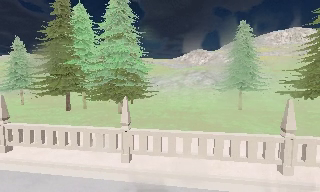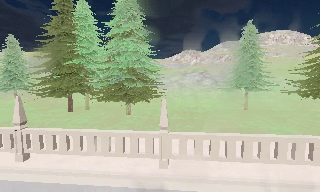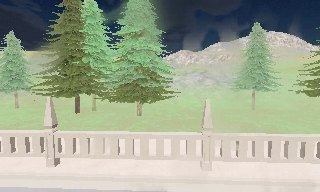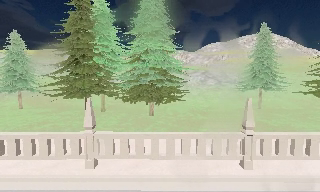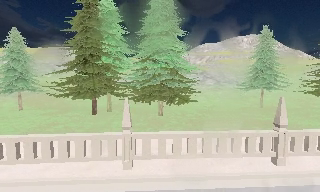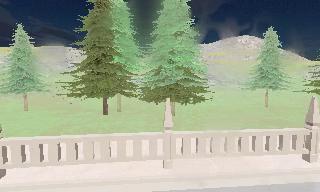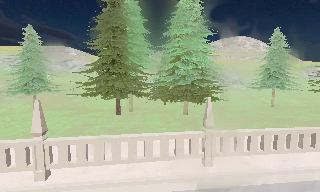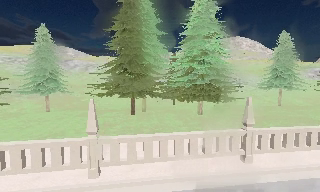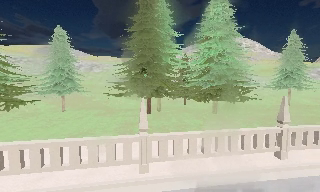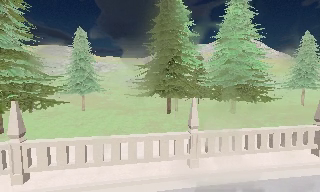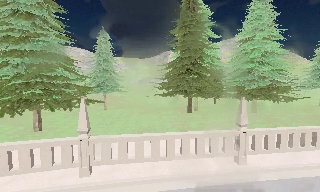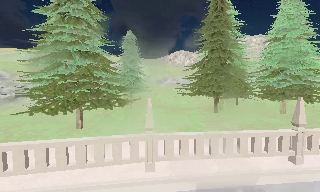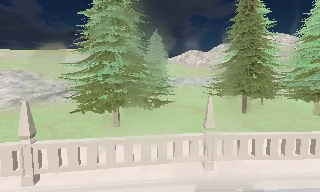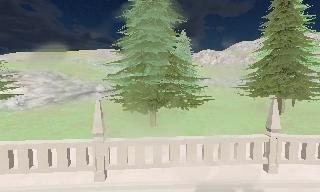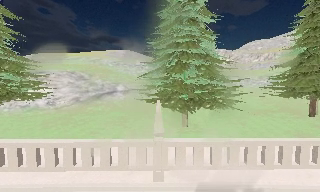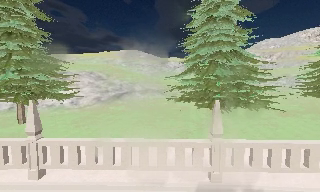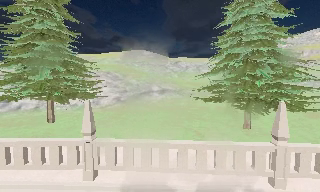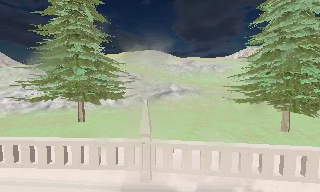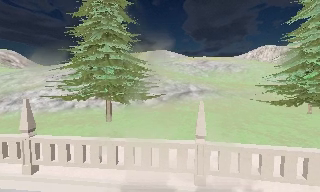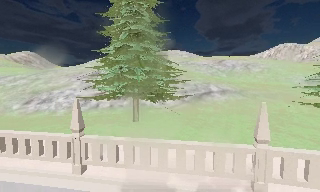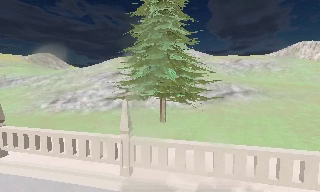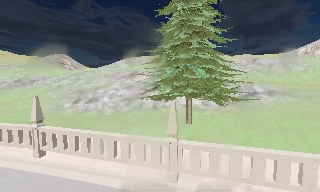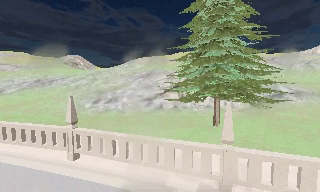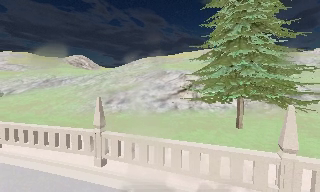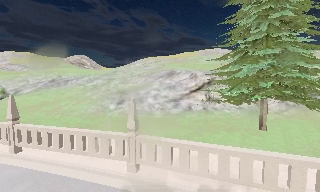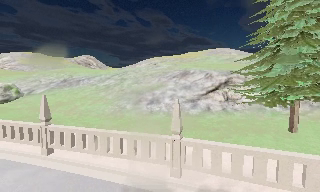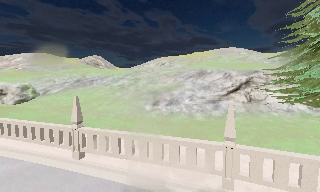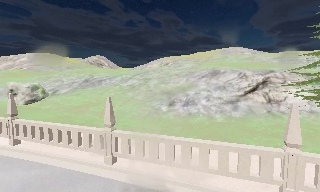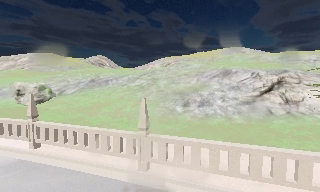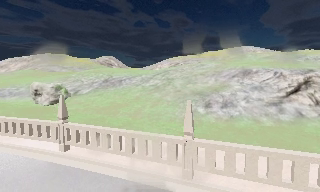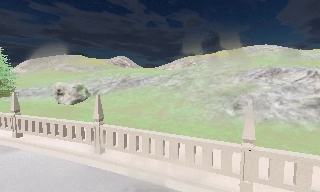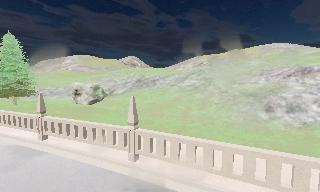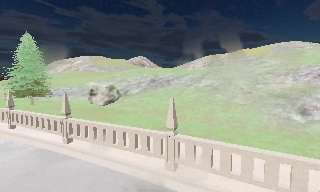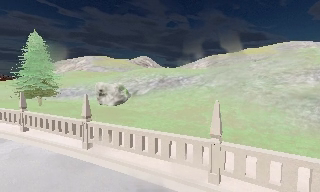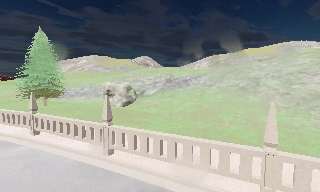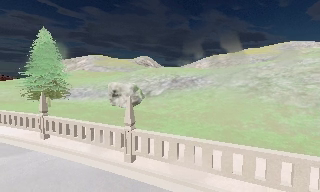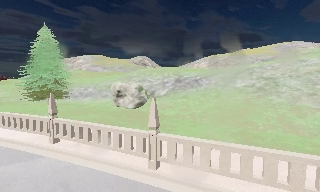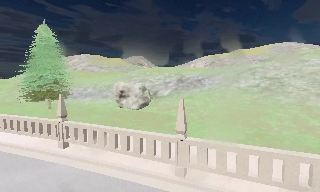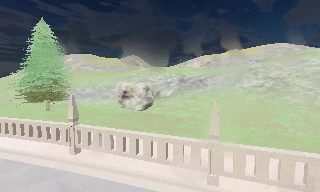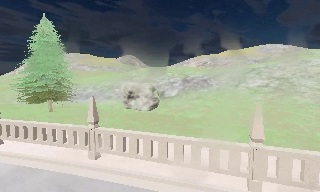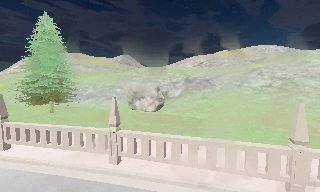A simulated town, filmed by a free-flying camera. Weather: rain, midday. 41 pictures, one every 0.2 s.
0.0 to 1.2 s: The camera pans to its right, which is clockwise from overhead, by about 15 degrees. It travels to its left, about 11 m, so close, fixed things drift to the right.
1.2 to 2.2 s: The camera travels to its left, about 10 m, so close, fixed things drift to the right.
2.2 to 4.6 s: The scene slides to the right, as the camera pans about 40 degrees to its left. It travels to its left, about 19 m, so close, fixed things drift to the right.
4.6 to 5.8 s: The camera travels to its left, about 9 m, so close, fixed things drift to the right.
5.8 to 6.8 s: The camera swings to its left by about 10 degrees, and the scene slides to the right. It travels to its left and forward, about 8 m, so close, fixed things drift to the right.
6.8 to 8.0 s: The camera travels to its left, about 8 m, so close, fixed things drift to the right.
The film runs forward here.
